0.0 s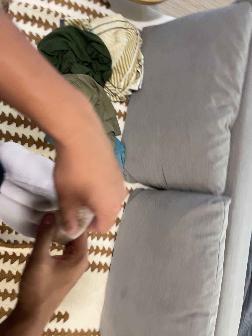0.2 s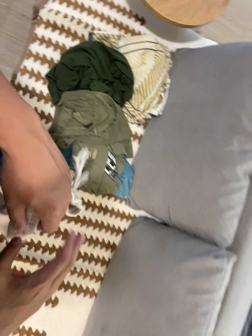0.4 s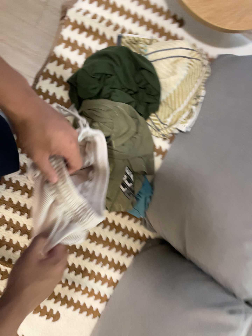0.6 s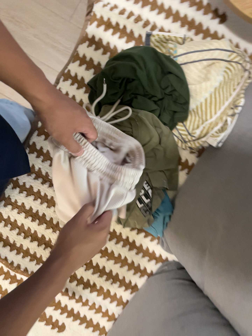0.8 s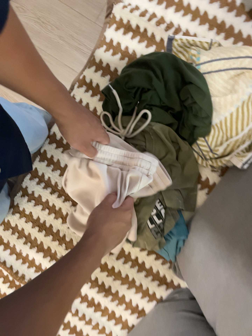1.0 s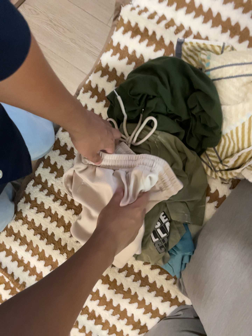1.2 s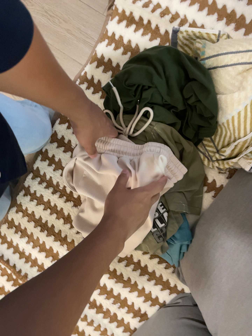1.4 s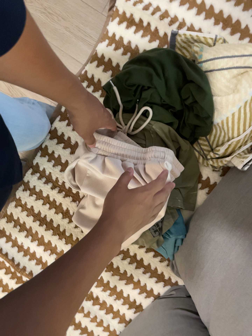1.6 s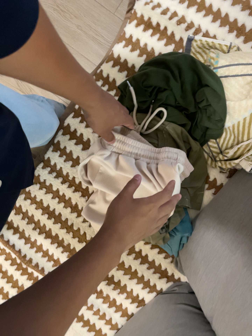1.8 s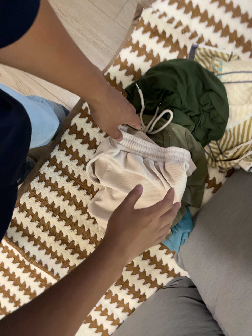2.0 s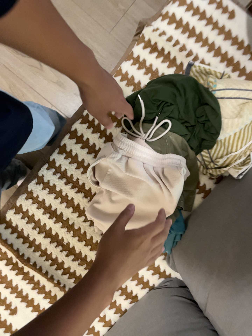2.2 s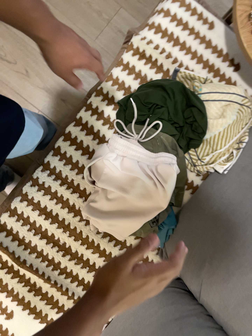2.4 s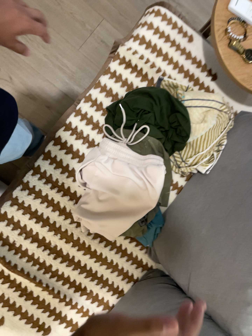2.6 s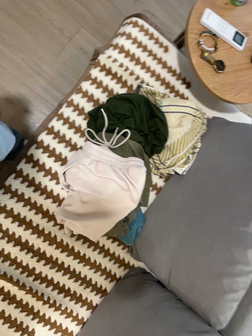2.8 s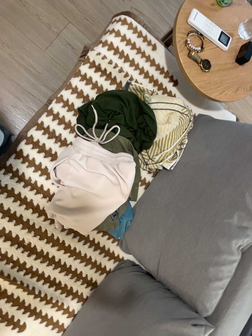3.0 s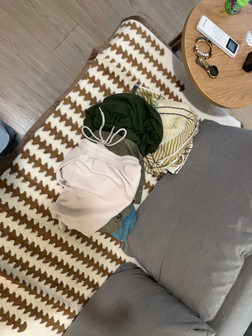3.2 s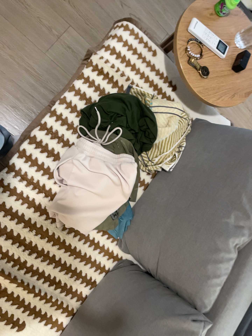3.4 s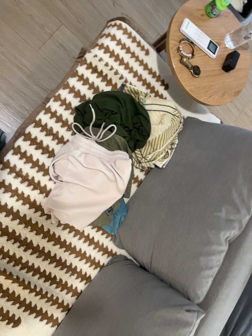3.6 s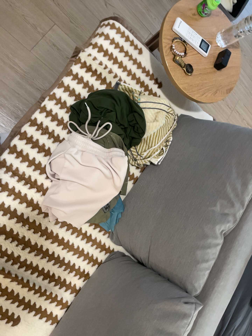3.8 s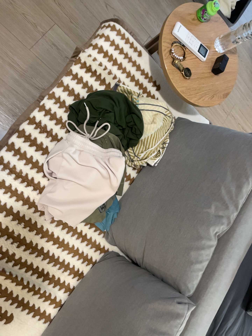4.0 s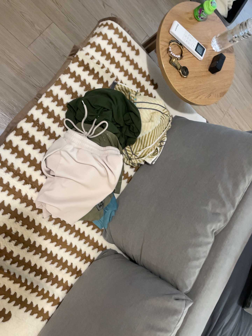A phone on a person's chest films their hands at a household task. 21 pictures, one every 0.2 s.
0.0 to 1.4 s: The camera pans to its left by about 30 degrees. It travels toward the top of its view, forward and to its right, about 50 cm, so close, fixed things drift downward. It rolls about its line of sight by about 25 degrees, and the scene rotates clockwise.
1.4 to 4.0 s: The camera pans to its right by about 35 degrees. It travels to its left and backward, about 50 cm. Its aim tips toward the top of its view by about 10 degrees.
The film runs backward here.
